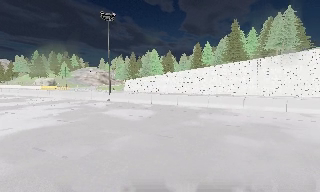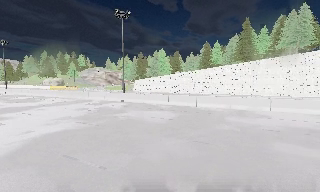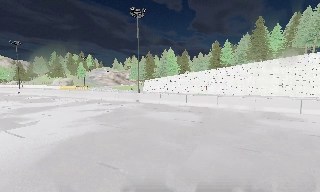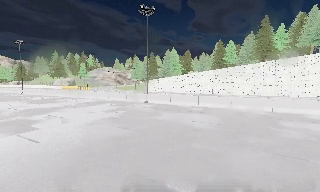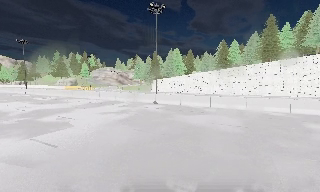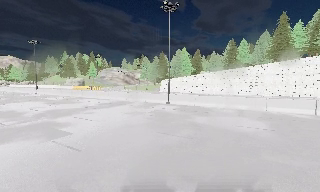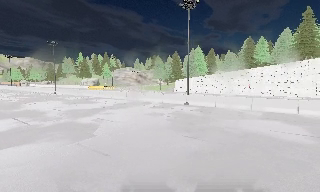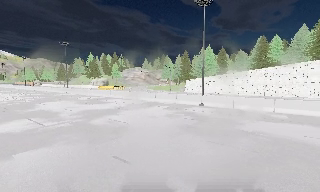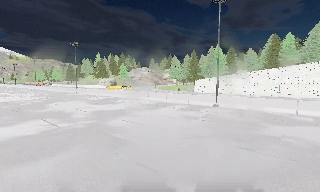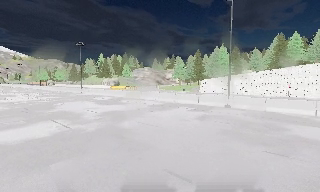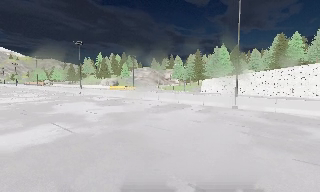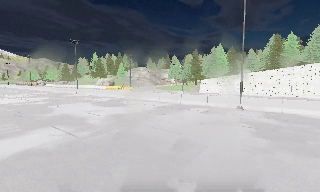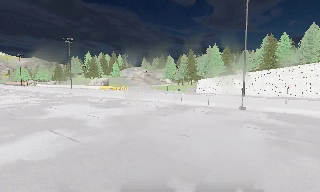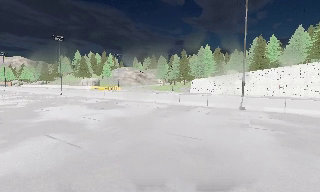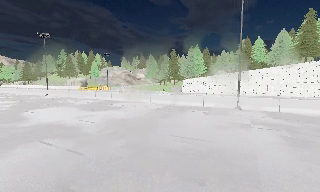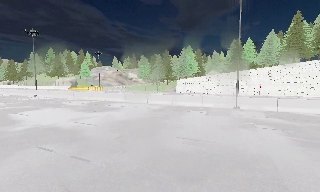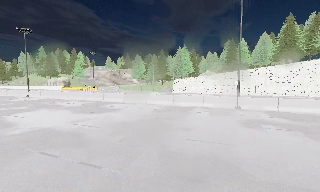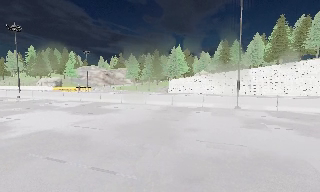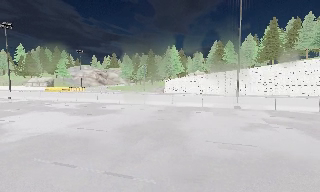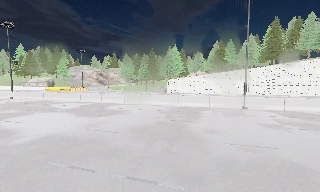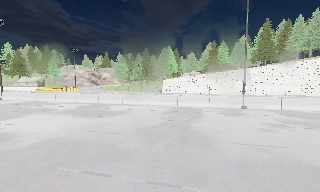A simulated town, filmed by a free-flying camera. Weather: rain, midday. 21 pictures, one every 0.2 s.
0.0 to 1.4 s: The scene slides to the right, as the camera pans about 10 degrees to its left. It travels to its left and forward, about 9 m, so close, fixed things drift to the right. It loses speed.
1.4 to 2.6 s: The camera travels to its left and forward, about 6 m, so close, fixed things drift to the right.
2.6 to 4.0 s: The camera pans to its right, which is clockwise from overhead, by about 20 degrees. It travels to its left, about 6 m.
The film runs backward here.
